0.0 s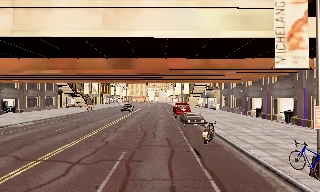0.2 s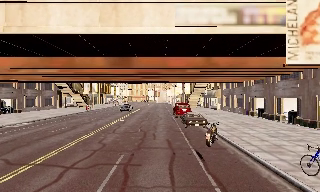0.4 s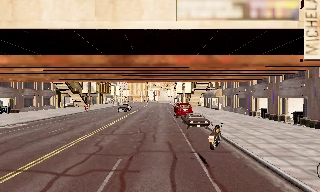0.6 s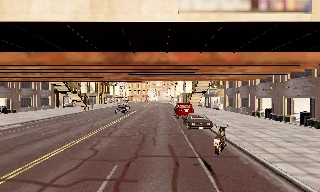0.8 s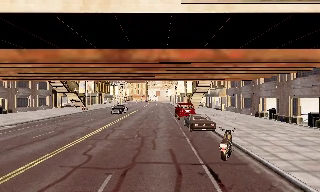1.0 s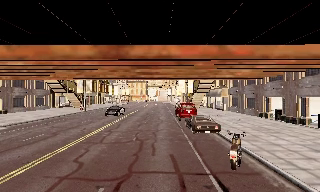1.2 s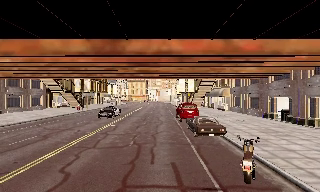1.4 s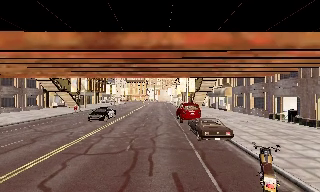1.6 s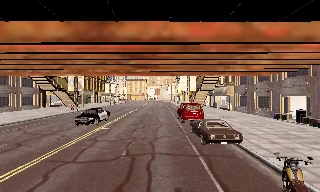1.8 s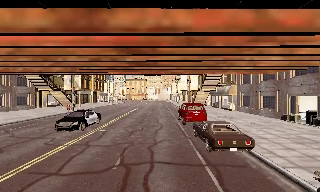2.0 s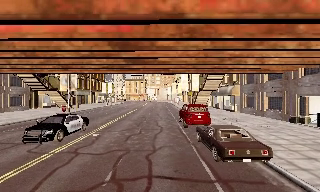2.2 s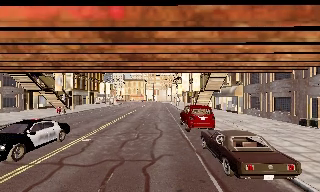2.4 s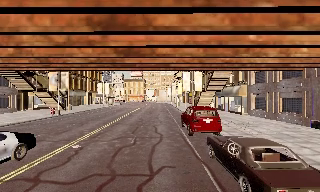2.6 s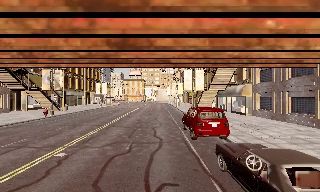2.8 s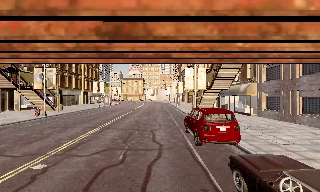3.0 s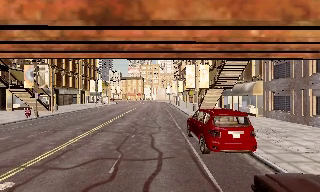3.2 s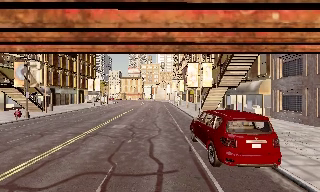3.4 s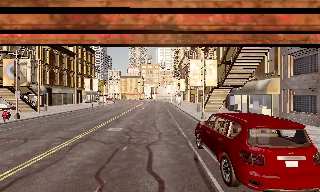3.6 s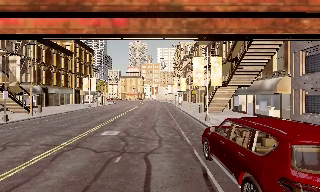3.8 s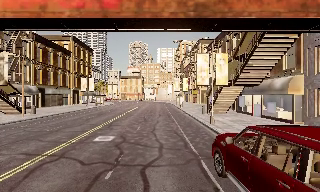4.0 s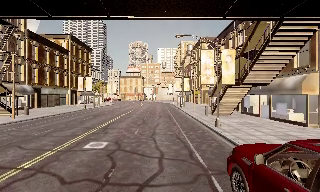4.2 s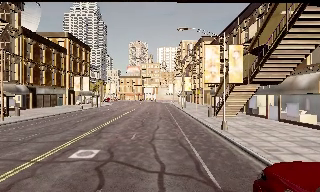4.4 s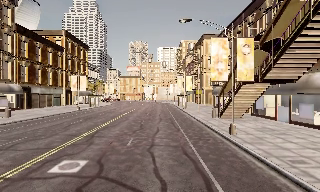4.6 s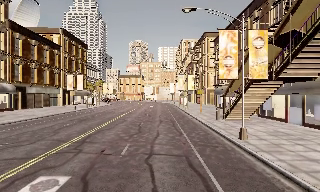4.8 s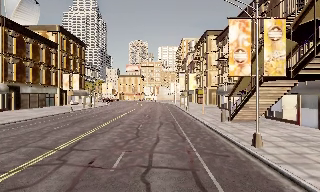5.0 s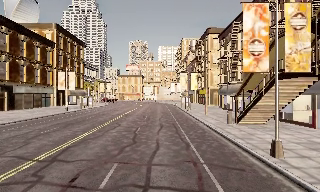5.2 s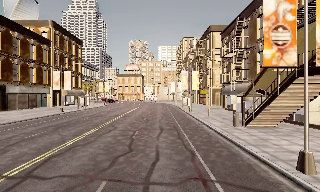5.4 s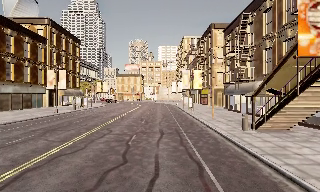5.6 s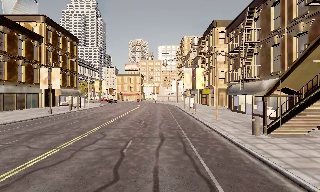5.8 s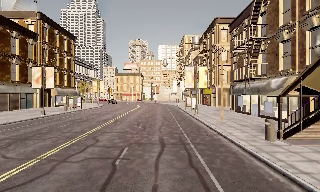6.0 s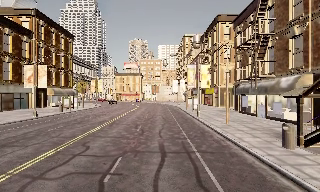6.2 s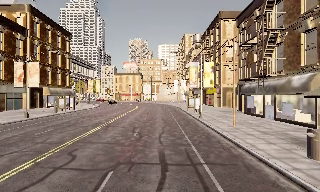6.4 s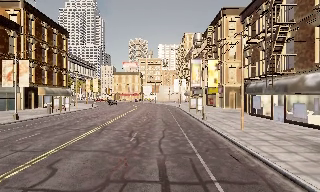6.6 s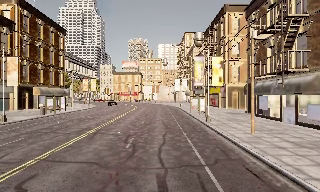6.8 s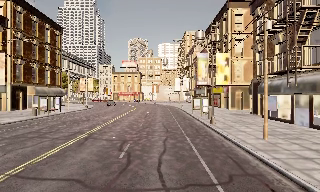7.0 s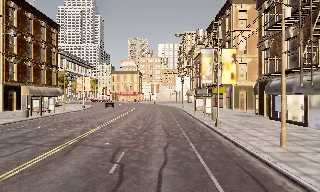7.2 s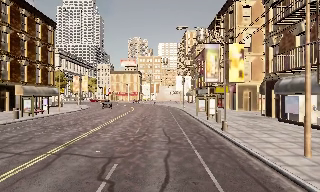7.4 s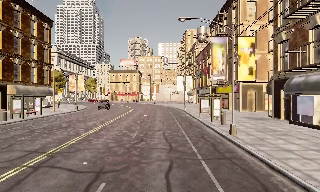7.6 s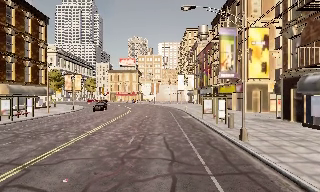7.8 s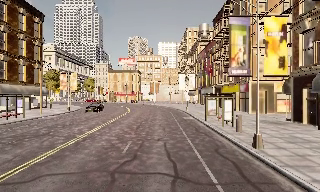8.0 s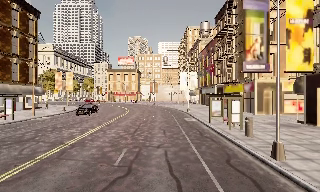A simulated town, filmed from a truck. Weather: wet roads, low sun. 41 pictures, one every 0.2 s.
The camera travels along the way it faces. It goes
forward.
0.0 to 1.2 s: The camera travels forward, about 4.5 m, so what stands in front looms larger. It gains speed.
1.2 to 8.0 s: The camera travels forward, about 45 m, so what stands in front looms larger.
The film runs forward here.
